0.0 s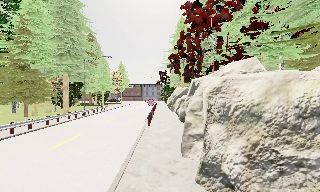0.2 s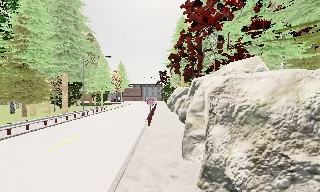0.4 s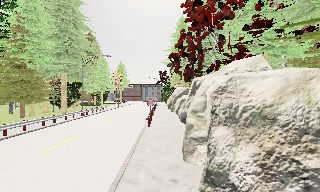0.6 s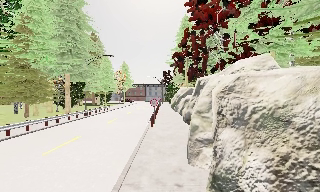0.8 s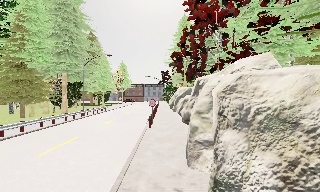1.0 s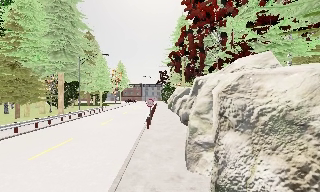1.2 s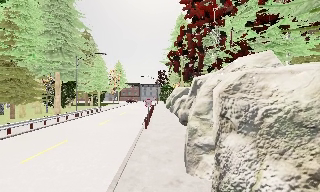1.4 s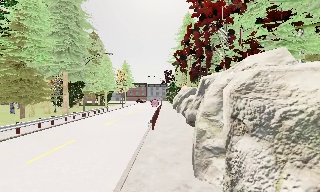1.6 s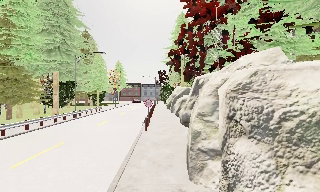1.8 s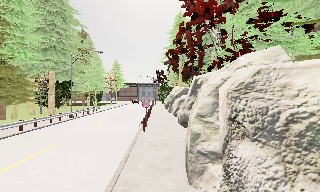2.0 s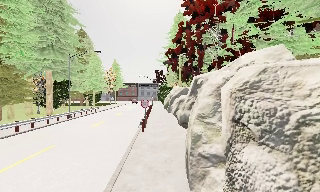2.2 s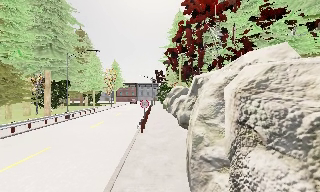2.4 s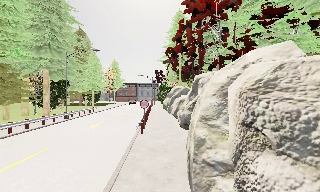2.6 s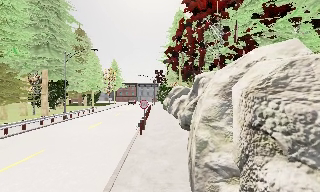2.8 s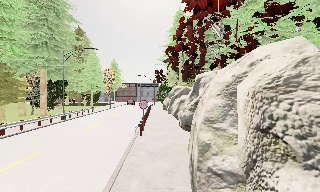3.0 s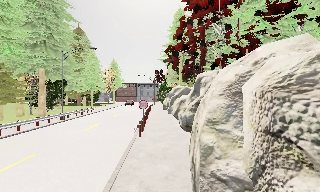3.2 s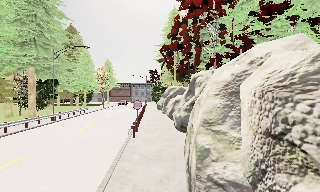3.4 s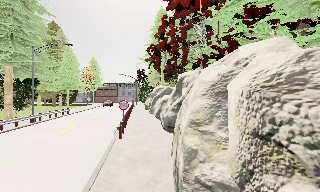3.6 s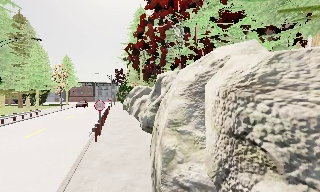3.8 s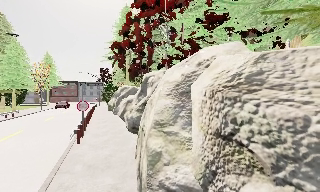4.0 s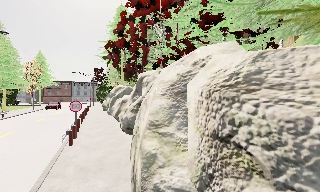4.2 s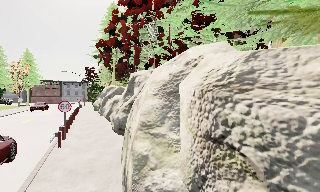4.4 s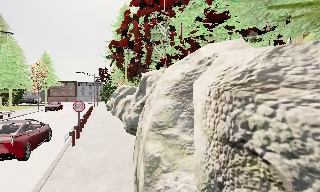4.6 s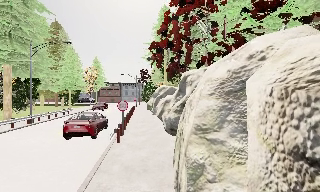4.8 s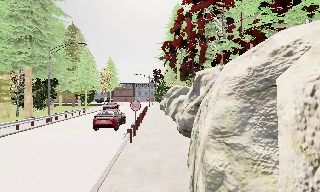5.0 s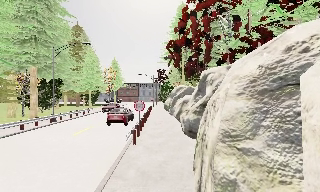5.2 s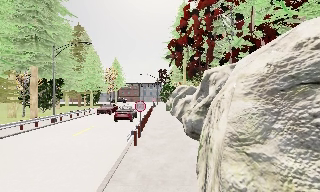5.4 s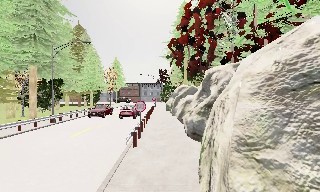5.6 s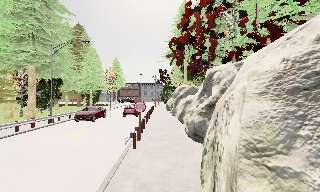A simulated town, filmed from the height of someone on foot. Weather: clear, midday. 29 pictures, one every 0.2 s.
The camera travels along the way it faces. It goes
forward.
0.0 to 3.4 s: The camera travels forward, about 4 m, so what stands in front looms larger.
3.4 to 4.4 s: The camera pans to its right, which is clockwise from overhead, by about 15 degrees. It travels forward, about 0.5 m, so what stands in front looms larger.
4.4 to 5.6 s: The camera swings to its left by about 20 degrees, and the scene slides to the right. It travels forward, about 1.5 m, so what stands in front looms larger.
The film runs forward here.
